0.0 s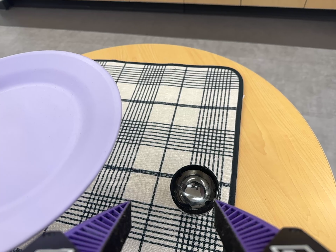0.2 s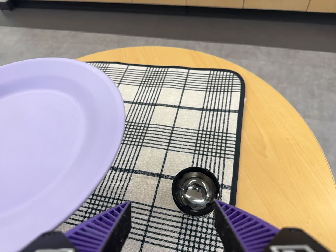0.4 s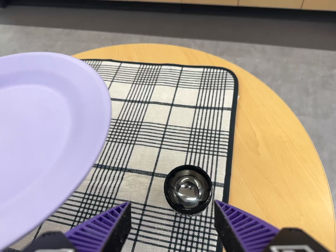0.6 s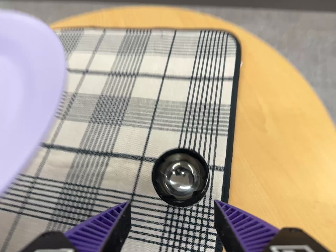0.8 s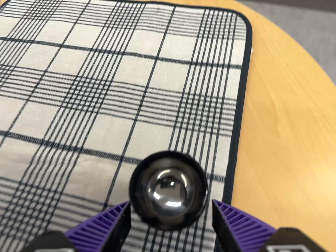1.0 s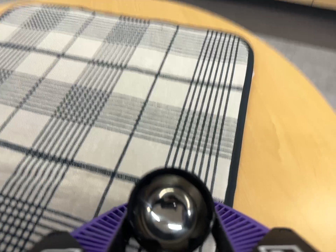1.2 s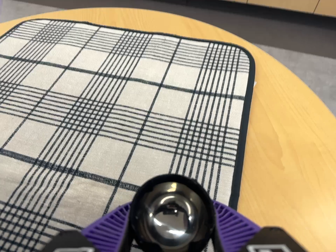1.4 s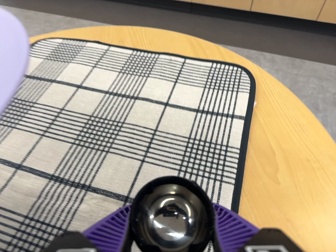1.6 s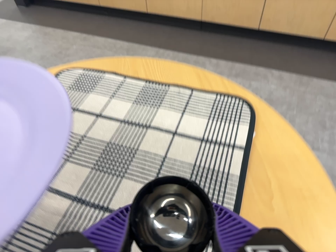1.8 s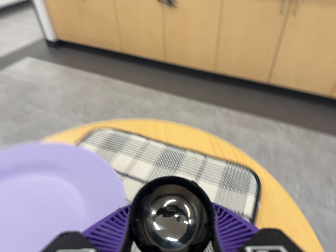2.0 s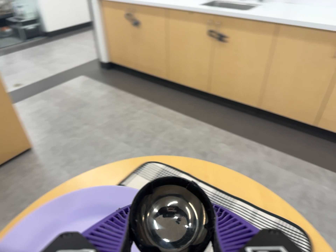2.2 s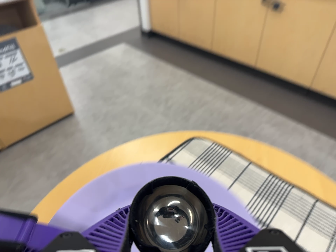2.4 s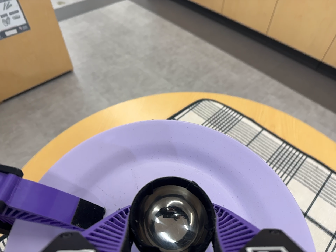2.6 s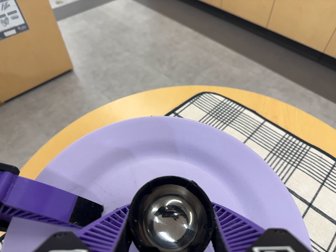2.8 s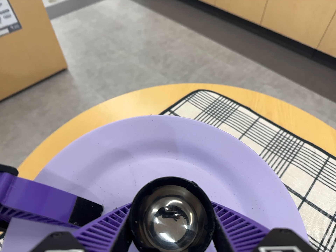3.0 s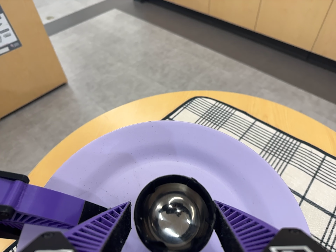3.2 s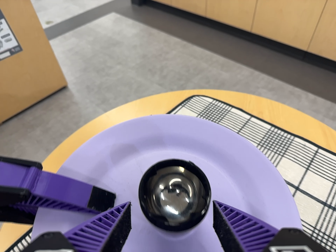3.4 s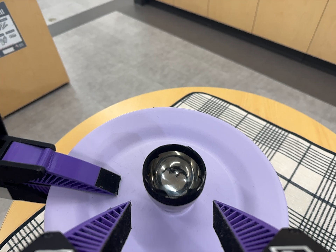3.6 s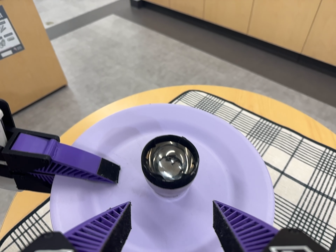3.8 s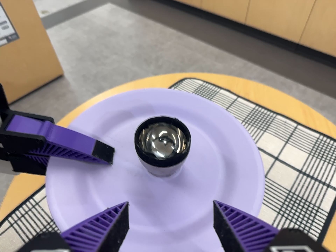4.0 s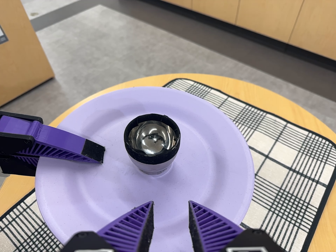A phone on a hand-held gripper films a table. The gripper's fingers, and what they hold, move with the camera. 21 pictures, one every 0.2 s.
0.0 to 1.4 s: The camera travels forward, about 12 cm, so what stands in front looms larger.
1.4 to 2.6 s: The scene slides to the right, as the camera pans about 20 degrees to its left. It travels to its left, toward the top of its view and backward, about 18 cm, so close, fixed things drift to the right. It rolls about its line of sight by about 20 degrees, and the scene rotates clockwise.
2.6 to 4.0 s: The camera travels backward and toward the bottom of its view, about 10 cm, so what stands in front gets smaller.
The film runs backward here.
